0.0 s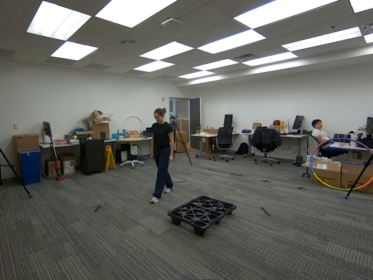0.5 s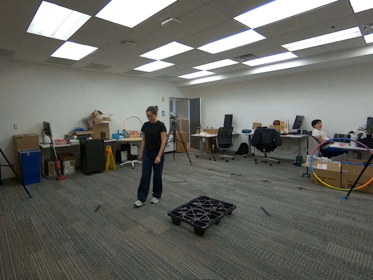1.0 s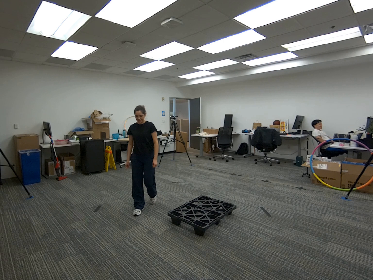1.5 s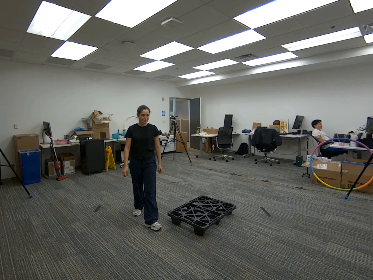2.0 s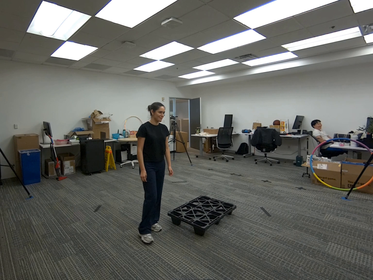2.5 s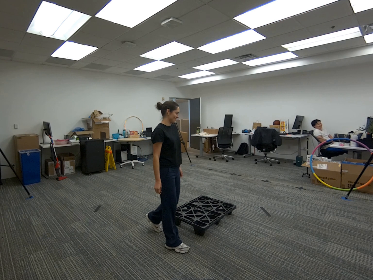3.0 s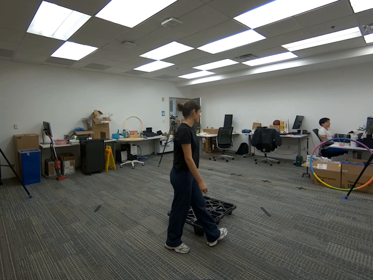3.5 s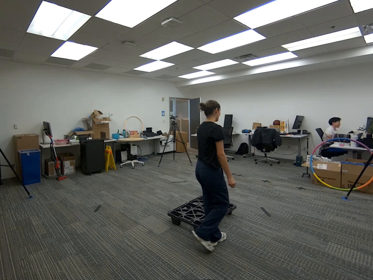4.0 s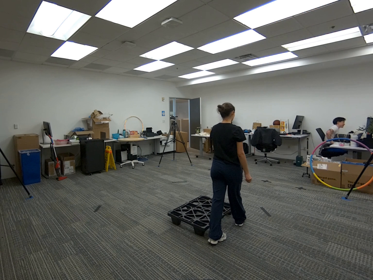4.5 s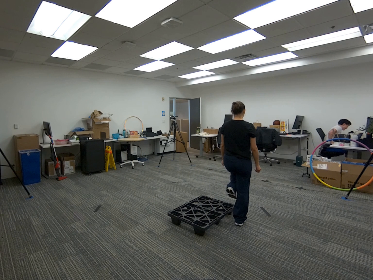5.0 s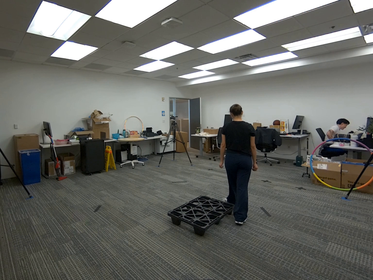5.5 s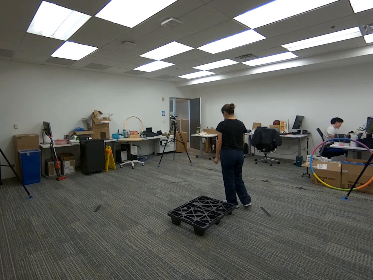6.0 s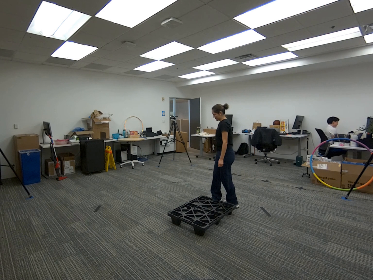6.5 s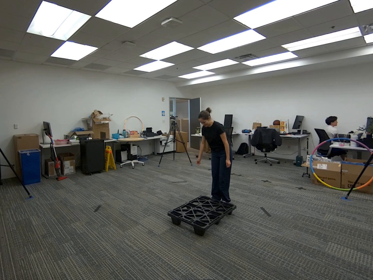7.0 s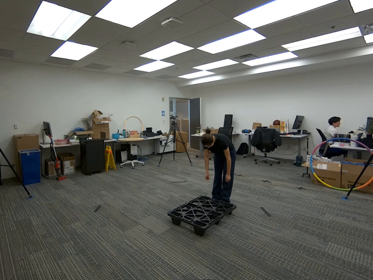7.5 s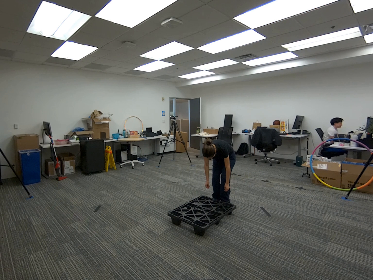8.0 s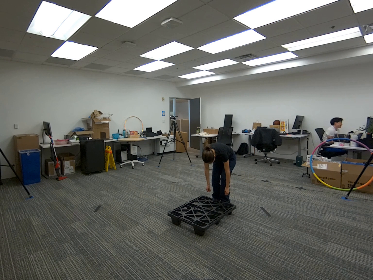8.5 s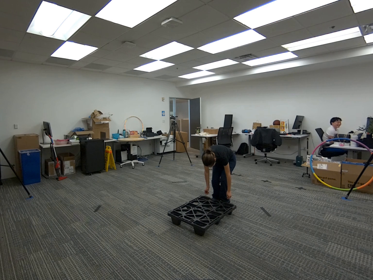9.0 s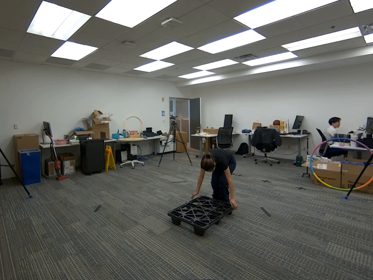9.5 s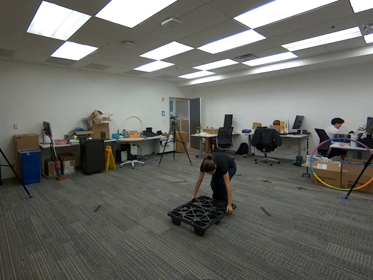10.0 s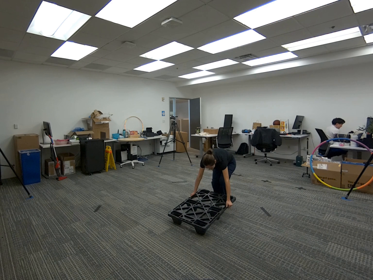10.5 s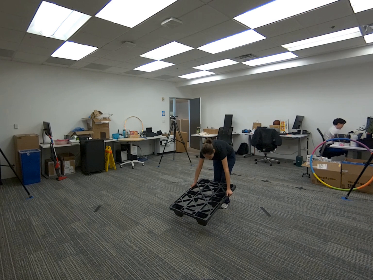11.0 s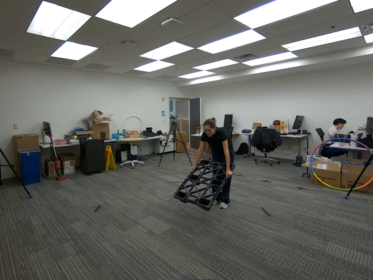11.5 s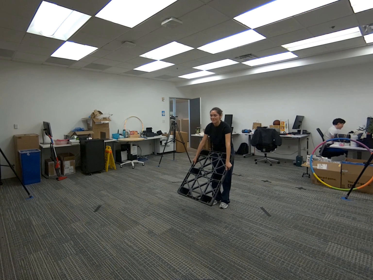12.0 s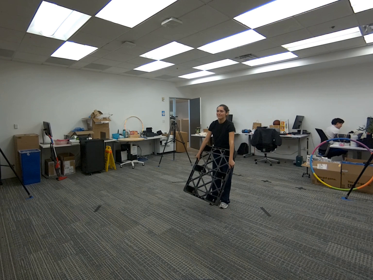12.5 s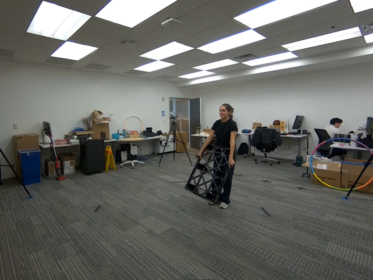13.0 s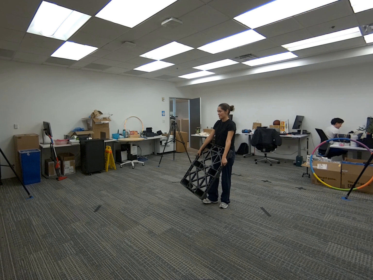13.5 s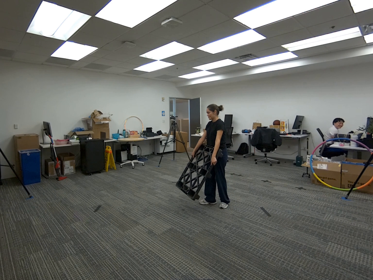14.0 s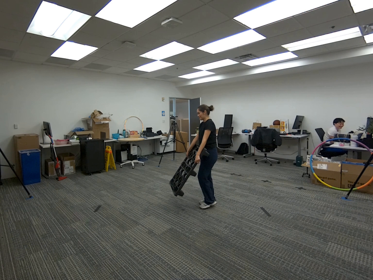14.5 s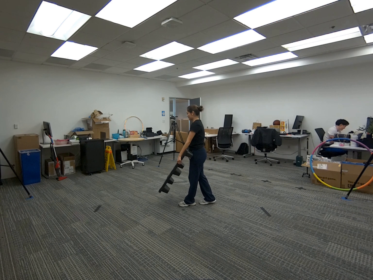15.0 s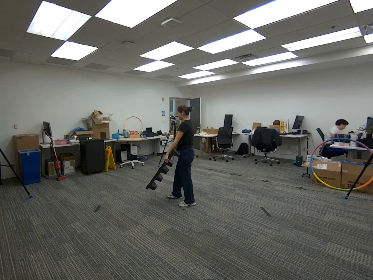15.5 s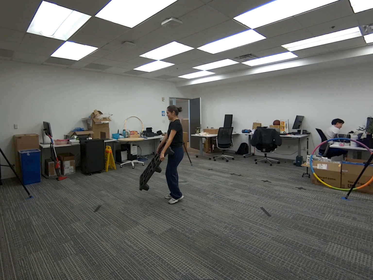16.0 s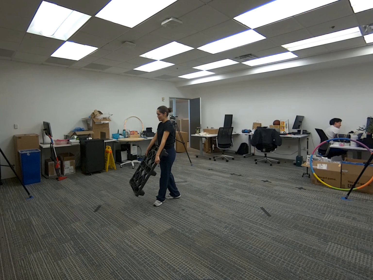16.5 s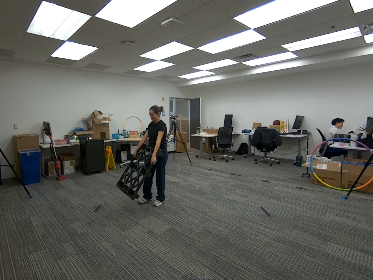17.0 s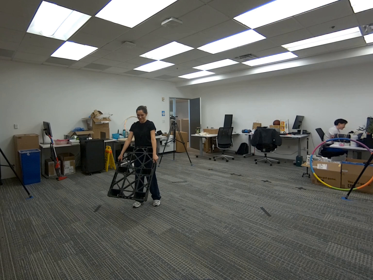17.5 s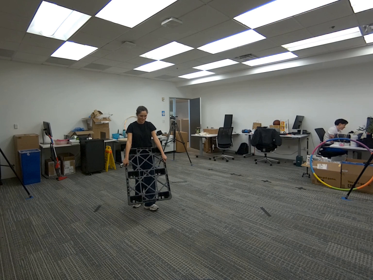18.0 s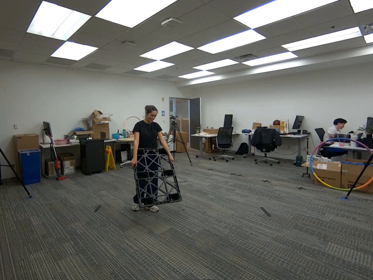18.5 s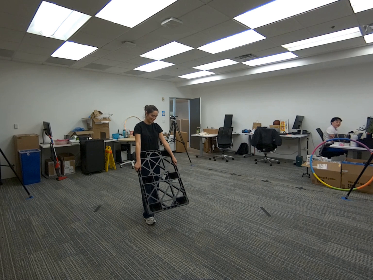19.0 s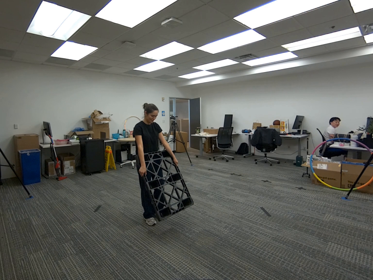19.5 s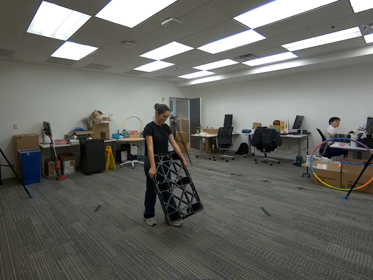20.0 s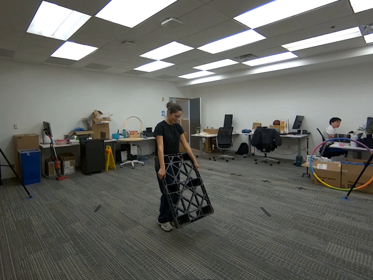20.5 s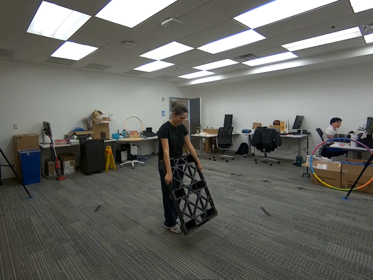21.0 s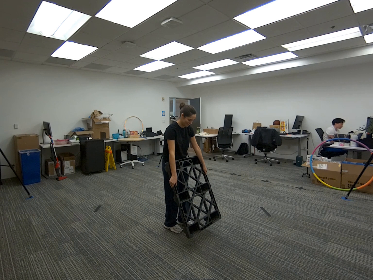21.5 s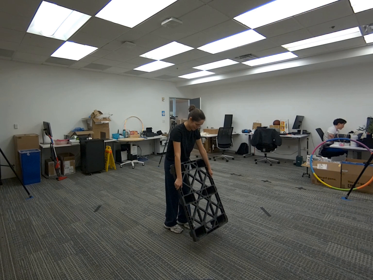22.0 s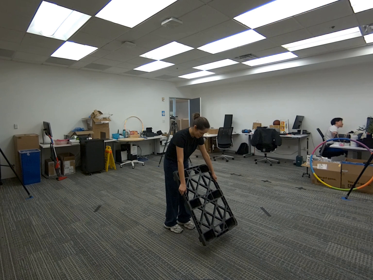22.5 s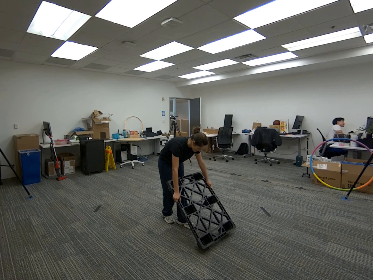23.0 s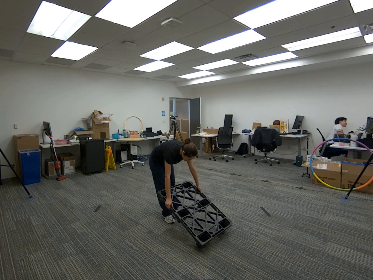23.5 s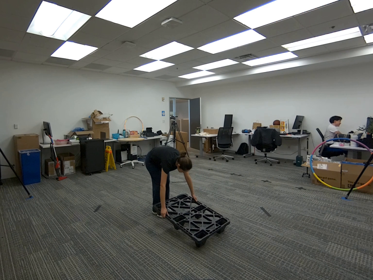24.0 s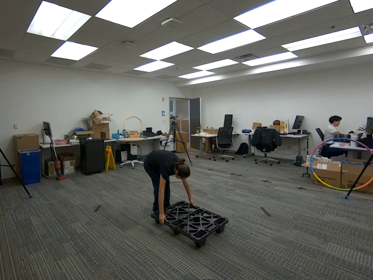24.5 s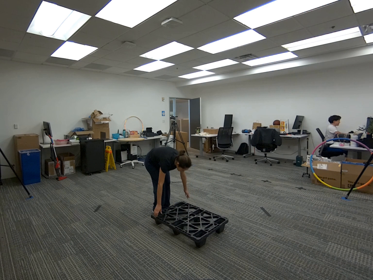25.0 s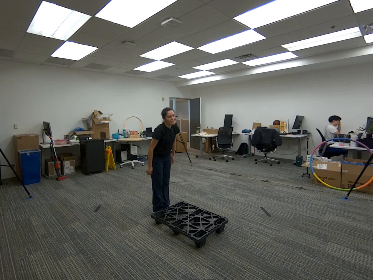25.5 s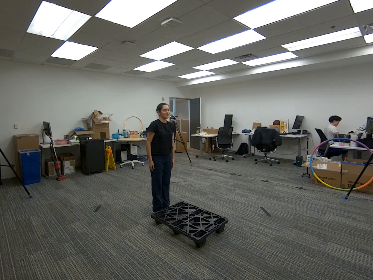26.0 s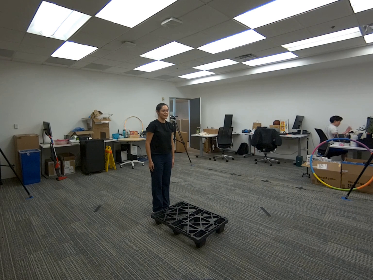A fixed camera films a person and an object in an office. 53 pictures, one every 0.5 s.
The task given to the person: Walk over to the platform on the ground and lift the platform using both hands and place in a different spot on the ground.
